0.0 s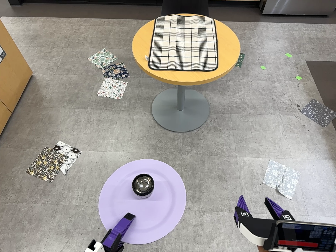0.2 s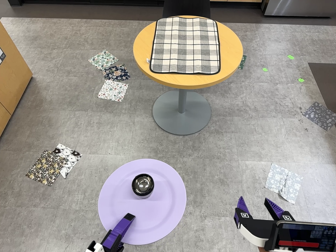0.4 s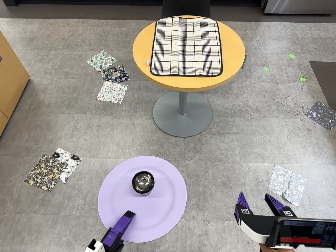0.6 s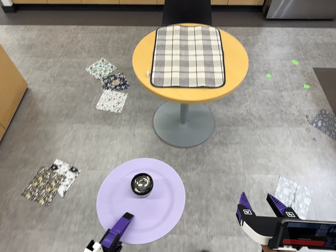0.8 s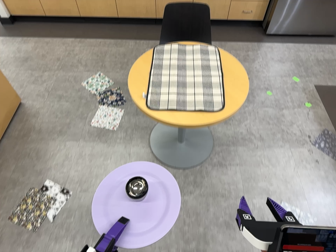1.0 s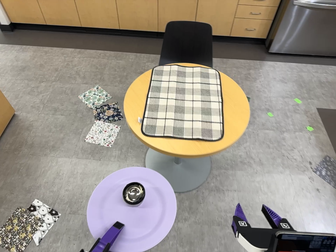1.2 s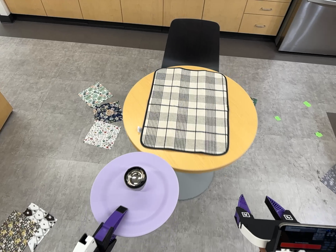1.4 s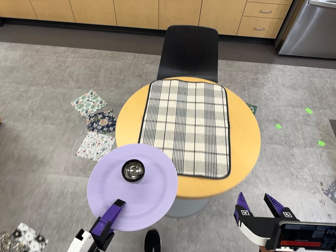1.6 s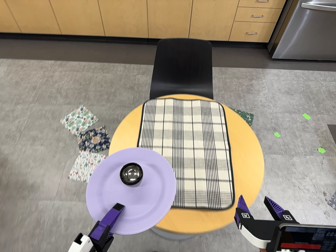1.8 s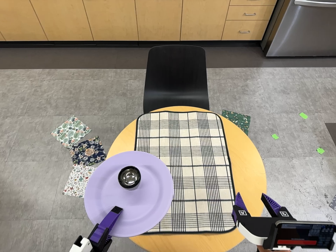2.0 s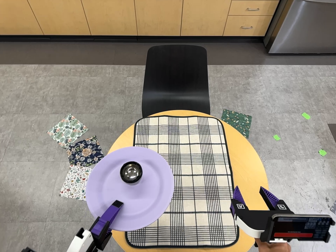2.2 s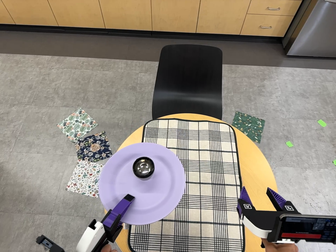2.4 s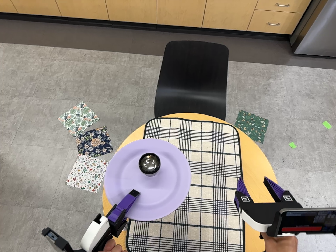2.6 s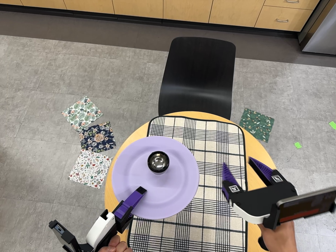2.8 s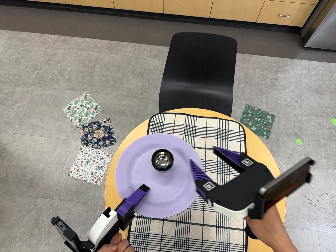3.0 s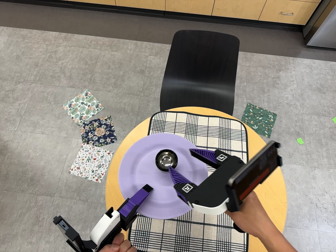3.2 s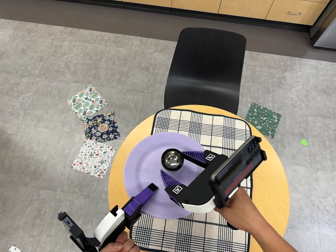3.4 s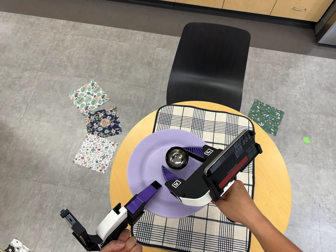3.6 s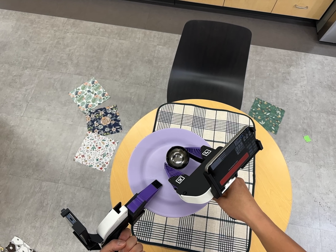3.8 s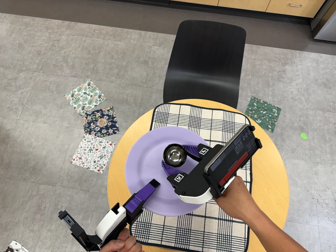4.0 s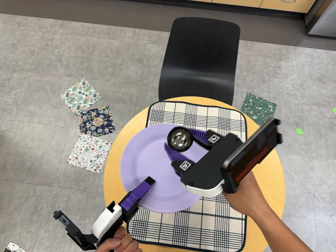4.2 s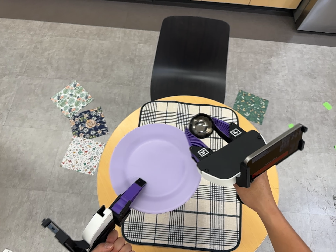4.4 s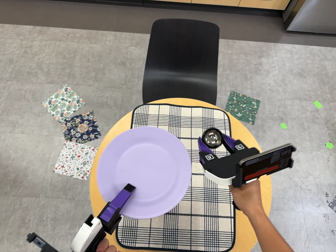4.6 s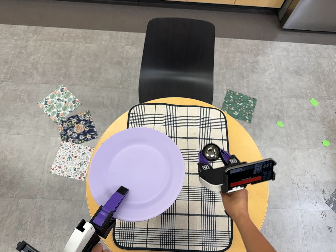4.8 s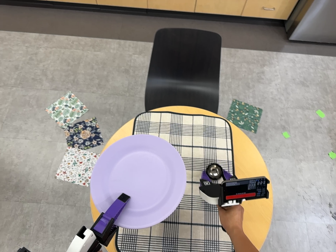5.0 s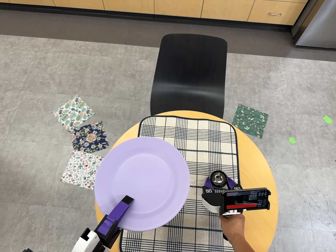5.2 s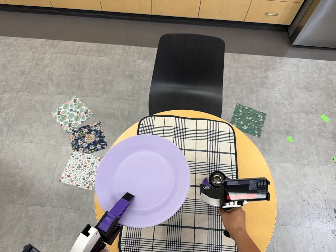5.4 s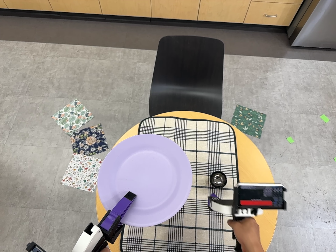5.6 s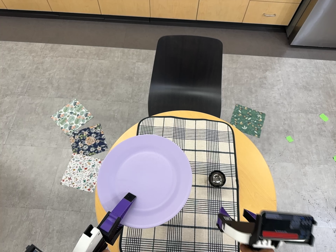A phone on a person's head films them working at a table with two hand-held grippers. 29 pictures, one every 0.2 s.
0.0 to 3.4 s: The camera travels toward the top of its view and forward, about 120 cm, so close, fixed things drift downward. Its aim tips toward the bottom of its view by about 10 degrees.
3.4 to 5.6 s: The camera travels to its right, about 5 cm, so close, fixed things drift to the left.
The film runs forward here.
